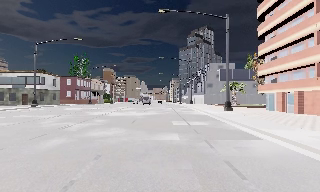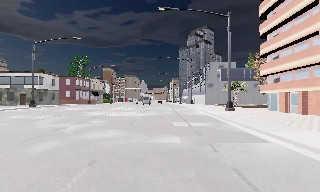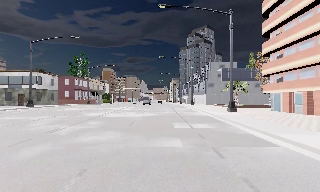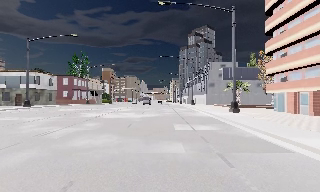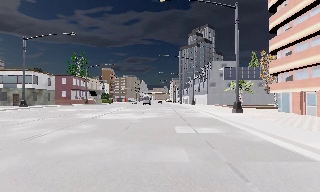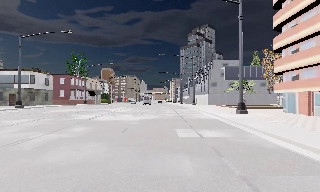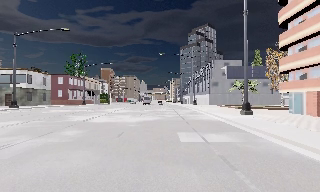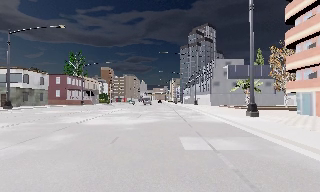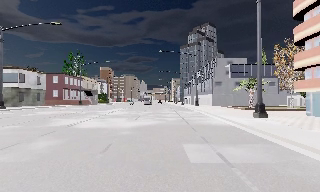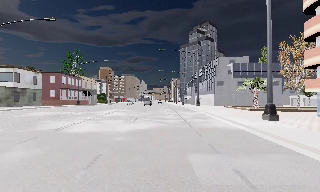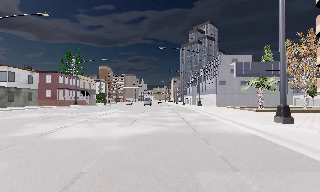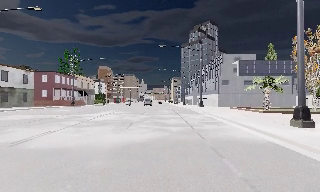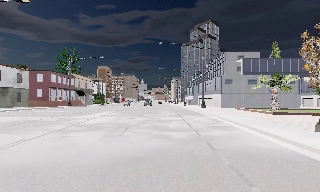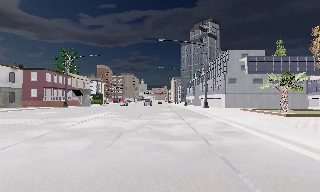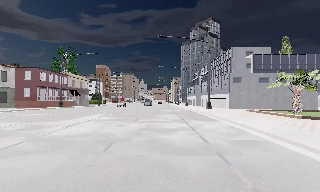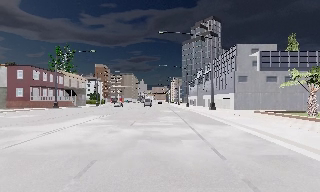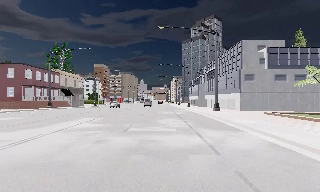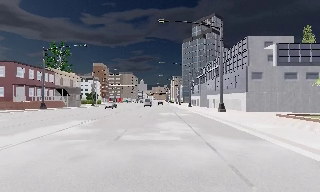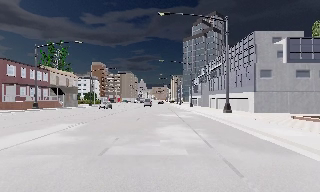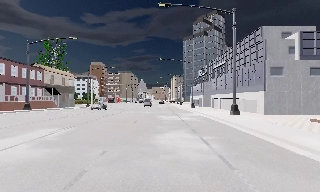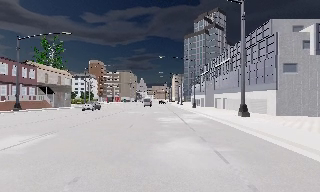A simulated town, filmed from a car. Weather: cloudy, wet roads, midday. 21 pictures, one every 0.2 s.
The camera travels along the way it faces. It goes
forward.
0.0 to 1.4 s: The camera travels forward, about 4.5 m, so what stands in front looms larger. It gains speed.
1.4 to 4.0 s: The camera travels forward, about 19 m, so what stands in front looms larger.
The film runs forward here.
